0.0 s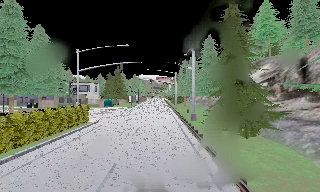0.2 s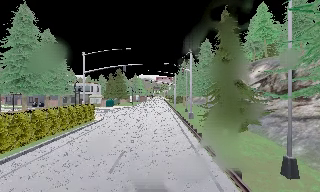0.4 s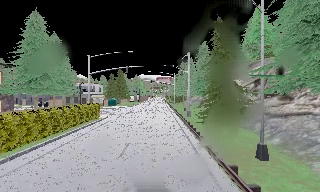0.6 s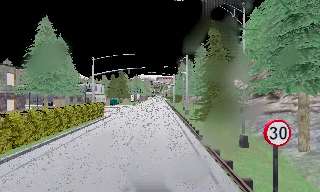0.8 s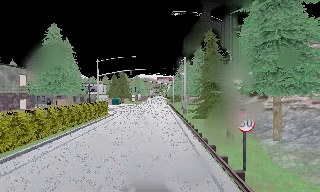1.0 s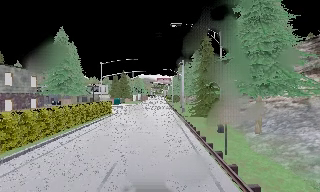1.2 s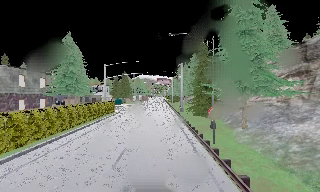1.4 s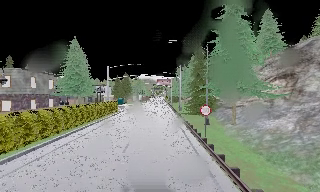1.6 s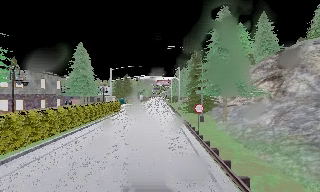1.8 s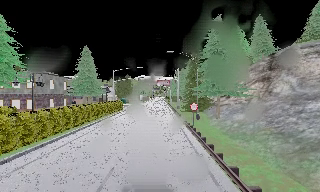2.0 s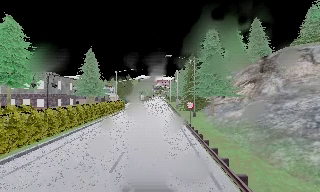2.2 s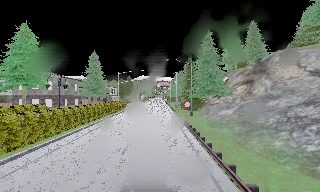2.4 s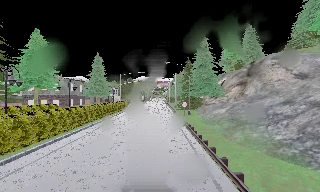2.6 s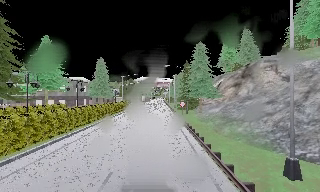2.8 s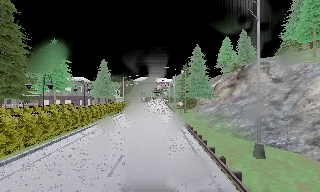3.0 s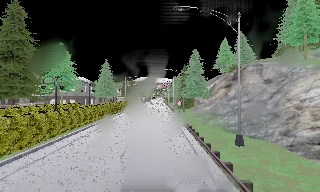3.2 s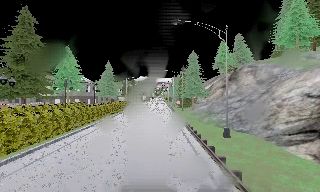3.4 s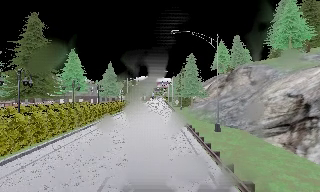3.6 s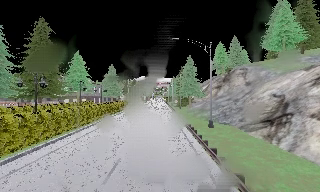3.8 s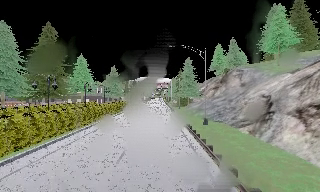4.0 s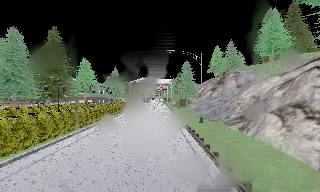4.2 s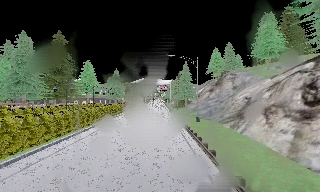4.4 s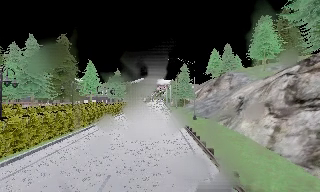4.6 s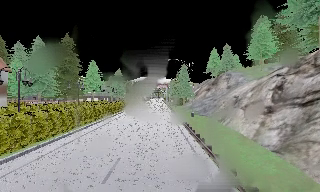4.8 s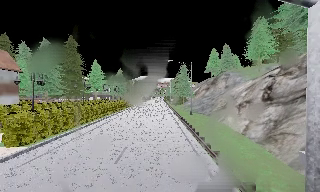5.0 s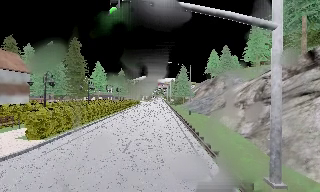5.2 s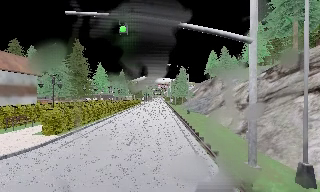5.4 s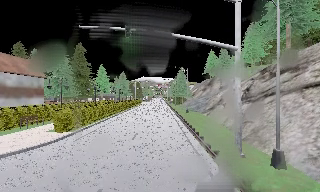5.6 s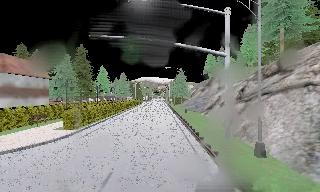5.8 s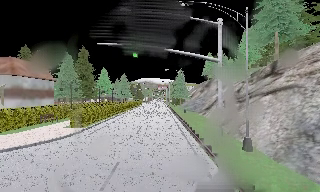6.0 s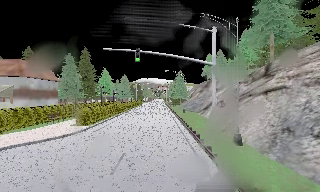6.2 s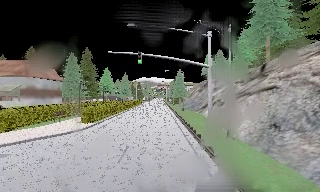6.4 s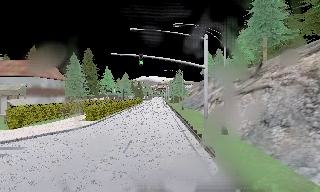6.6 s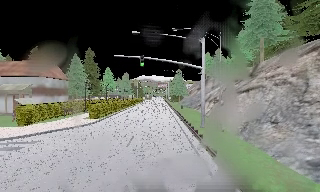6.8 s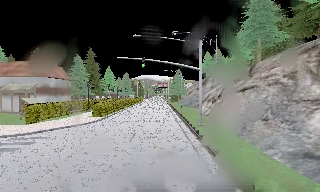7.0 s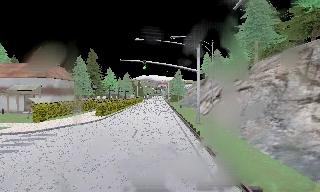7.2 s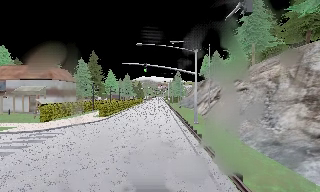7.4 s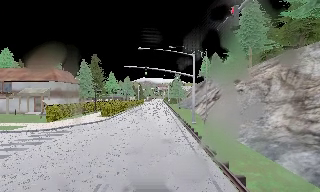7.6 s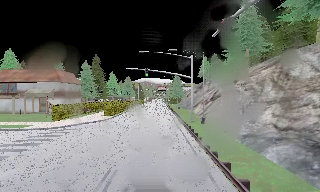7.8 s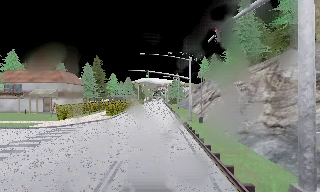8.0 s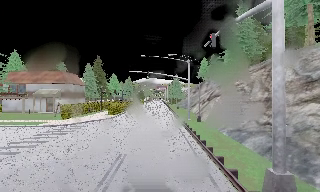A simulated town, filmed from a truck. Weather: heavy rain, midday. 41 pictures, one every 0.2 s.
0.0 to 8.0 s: The camera travels backward, about 55 m, so what stands in front gets smaller. It loses speed.
The film runs backward here.
